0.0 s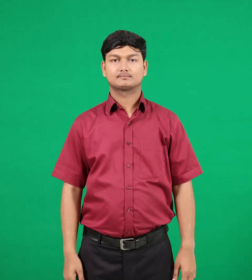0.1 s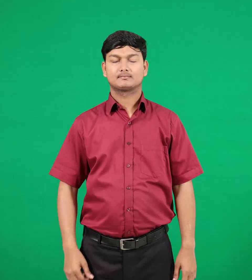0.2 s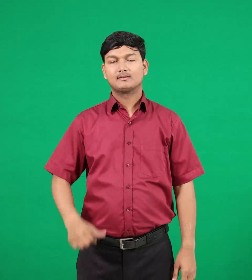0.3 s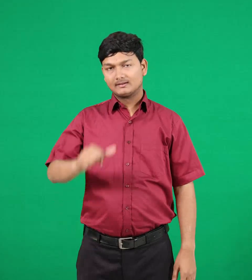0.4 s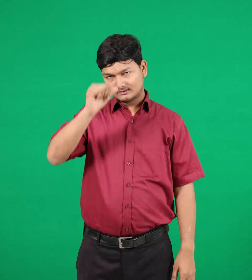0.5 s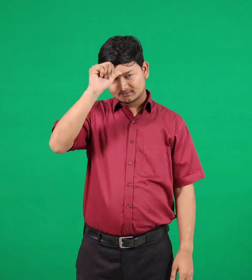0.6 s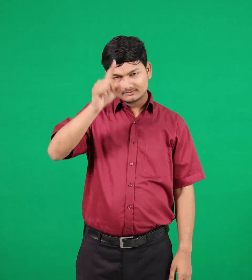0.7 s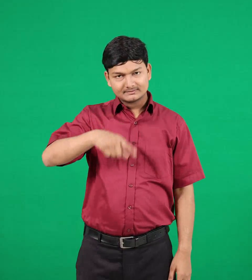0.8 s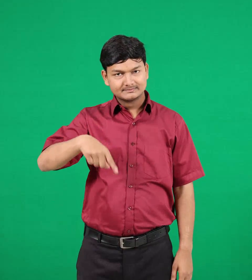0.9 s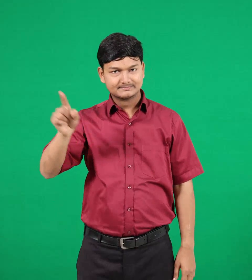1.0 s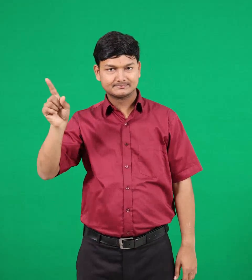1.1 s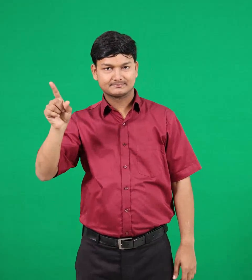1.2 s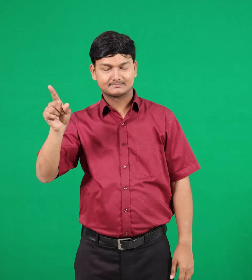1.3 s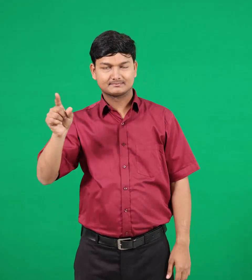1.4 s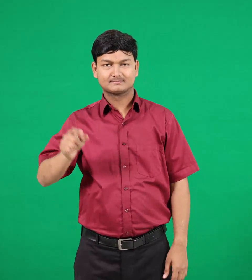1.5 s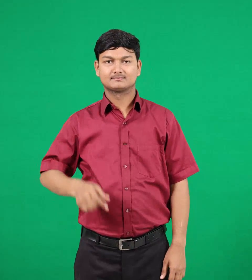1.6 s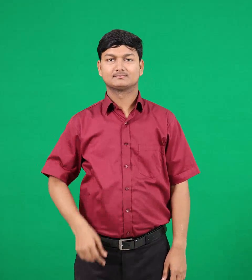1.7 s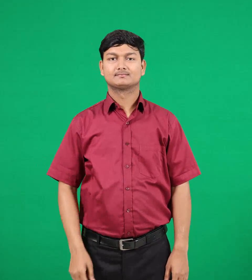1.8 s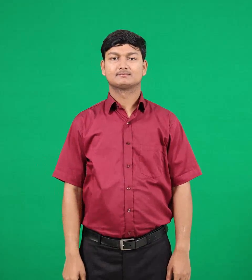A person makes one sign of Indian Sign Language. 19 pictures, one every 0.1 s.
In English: india
